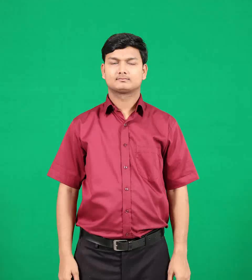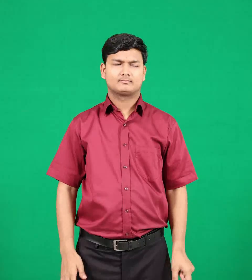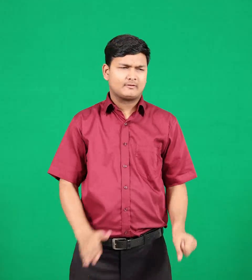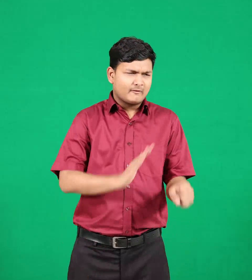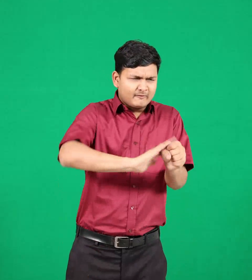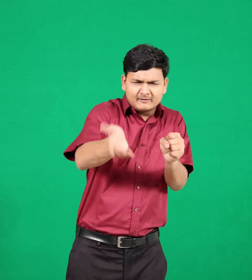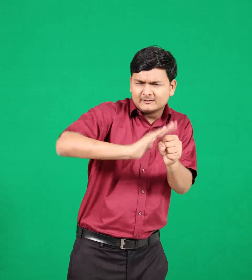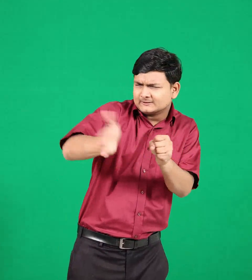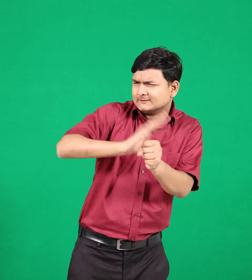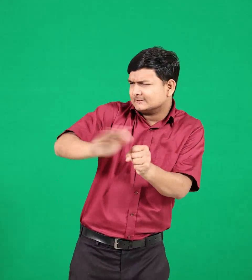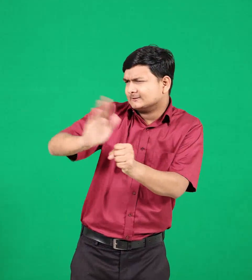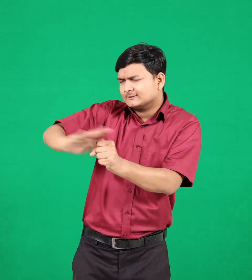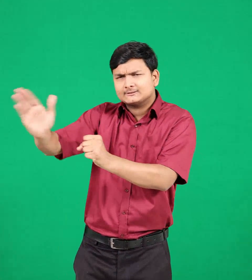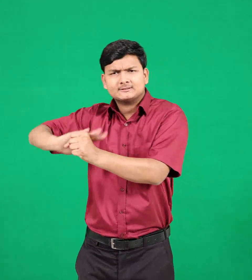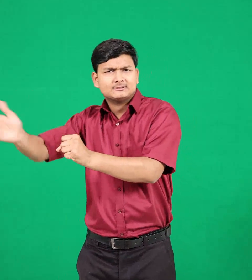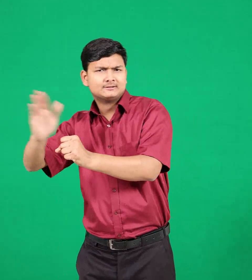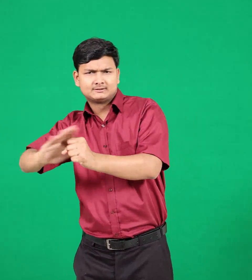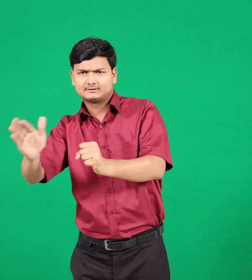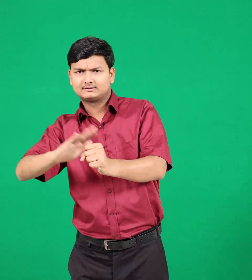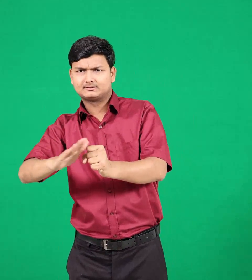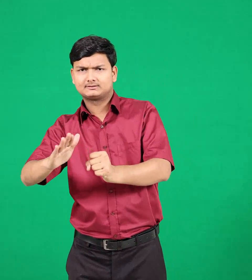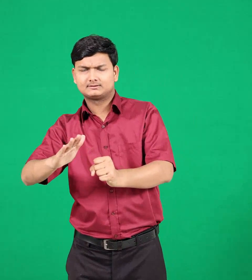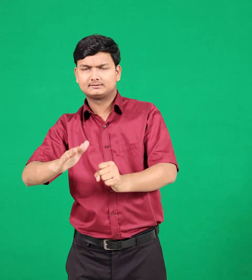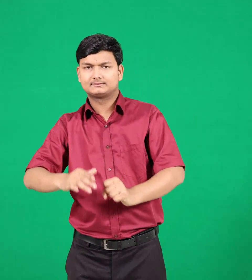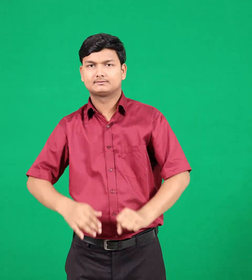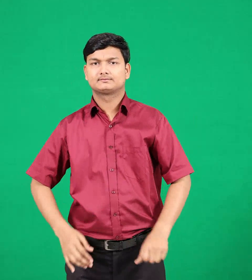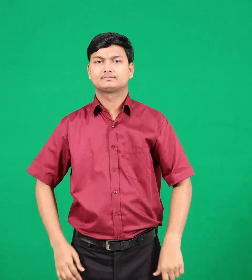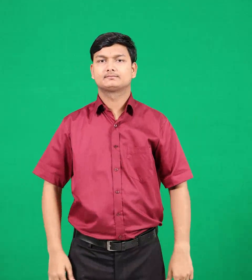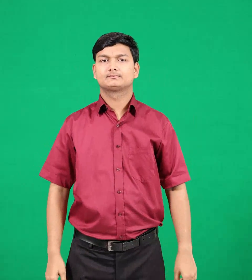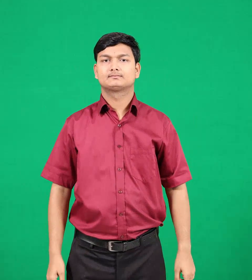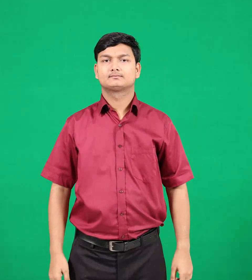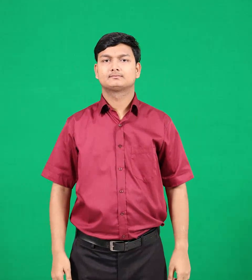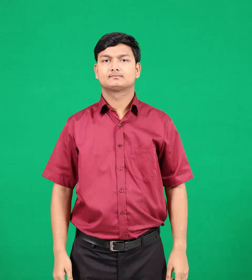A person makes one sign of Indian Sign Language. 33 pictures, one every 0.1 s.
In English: kills
